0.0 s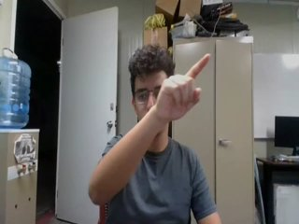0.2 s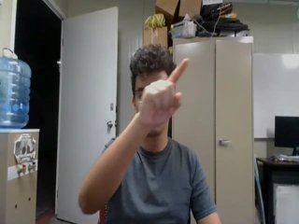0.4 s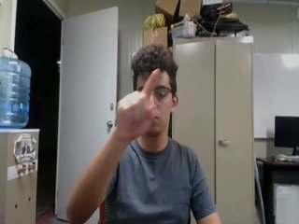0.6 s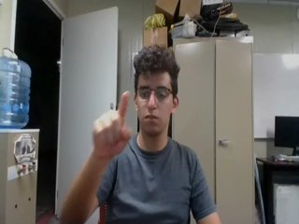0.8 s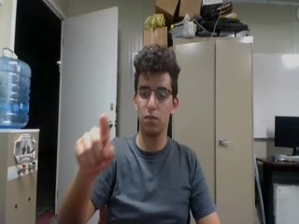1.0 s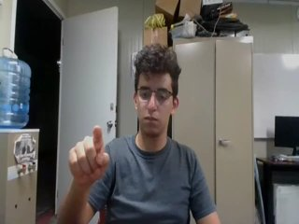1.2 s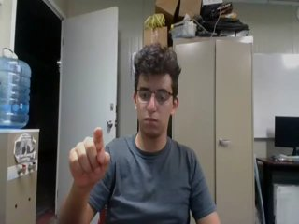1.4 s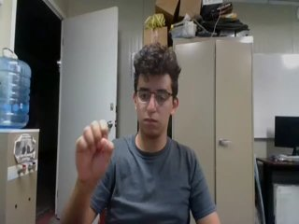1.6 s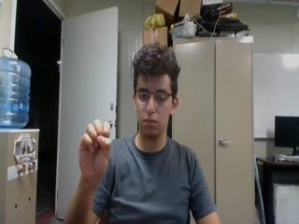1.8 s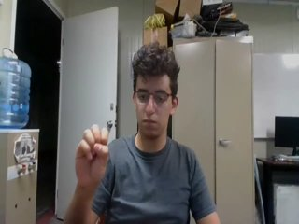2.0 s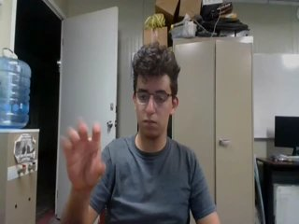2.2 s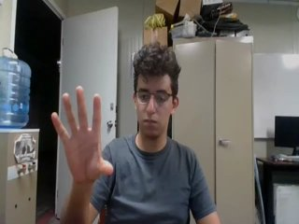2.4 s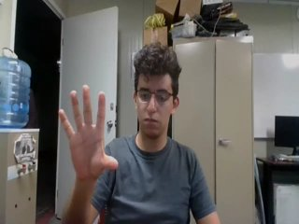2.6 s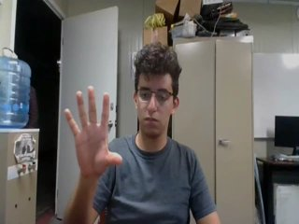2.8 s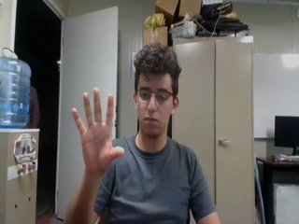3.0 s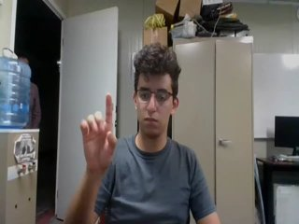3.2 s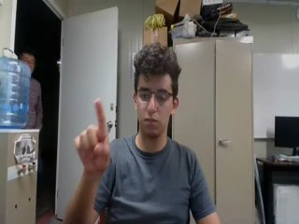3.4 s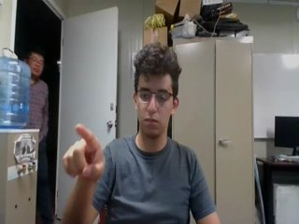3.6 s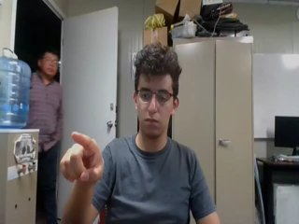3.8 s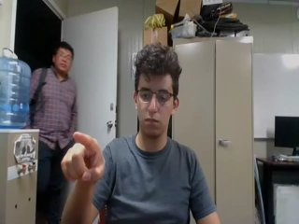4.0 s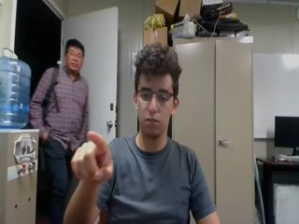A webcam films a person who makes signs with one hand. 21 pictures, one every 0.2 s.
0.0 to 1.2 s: Pointing with one finger.
1.3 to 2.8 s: Zoom in.
2.9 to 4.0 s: Pointing with one finger.
